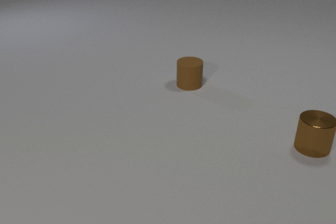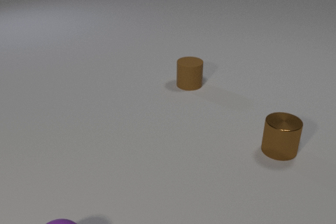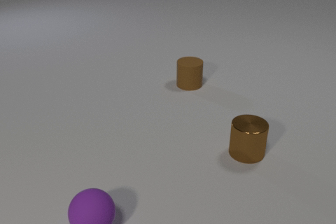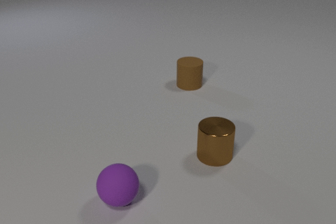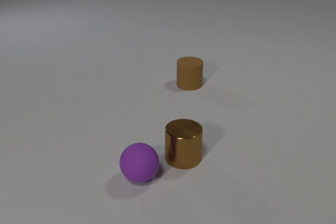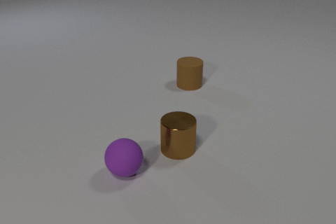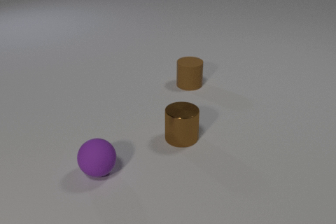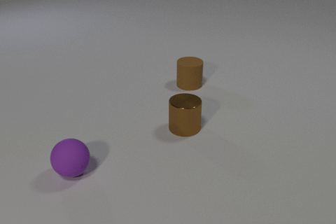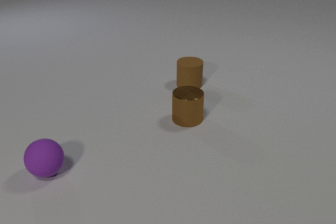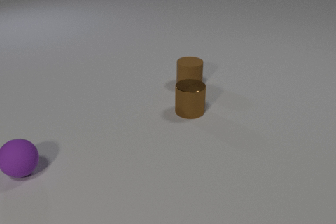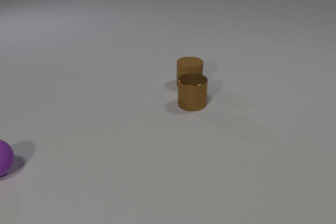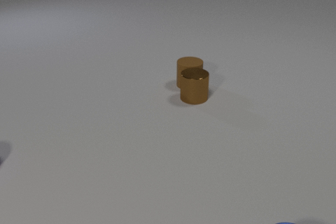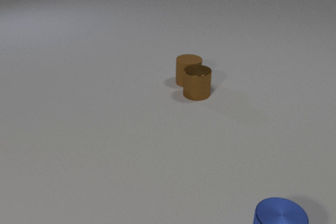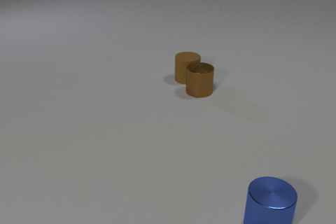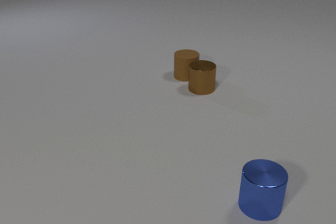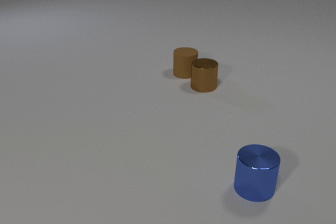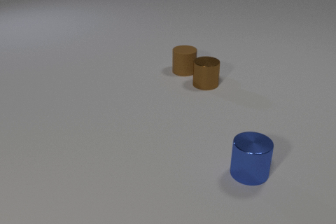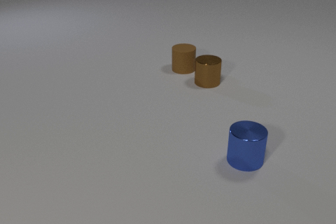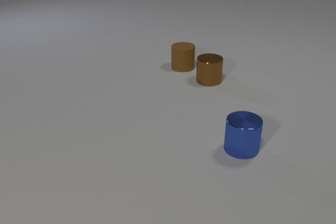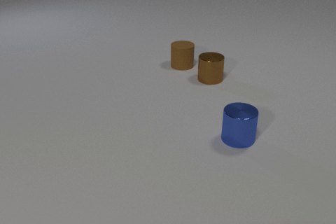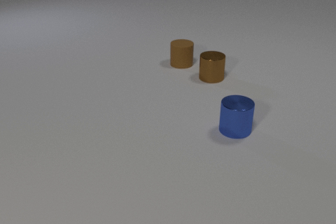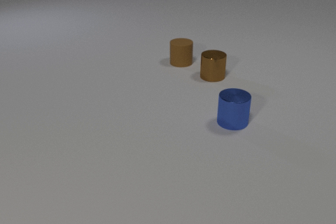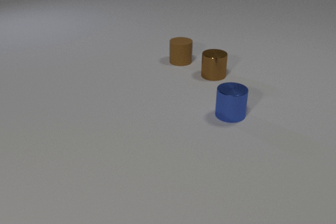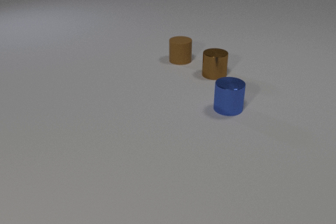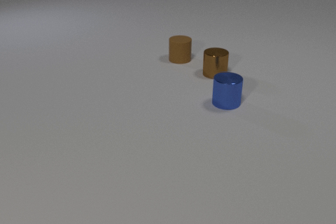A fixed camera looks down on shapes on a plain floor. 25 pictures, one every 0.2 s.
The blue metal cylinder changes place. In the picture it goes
away from the camera.
The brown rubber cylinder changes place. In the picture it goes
away from the camera.
0.0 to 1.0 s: The purple rubber sphere comes in at the bottom edge, rolls away from the camera and to the right. The brown metal cylinder slides to the left. The purple rubber sphere and the brown metal cylinder collide.
1.0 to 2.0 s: The purple rubber sphere rolls to the left. The brown metal cylinder slides away from the camera.
2.0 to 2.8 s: The purple rubber sphere rolls to the left, leaves at the left edge. The brown metal cylinder slides away from the camera. The brown rubber cylinder slides away from the camera. The blue metal cylinder comes in at the bottom edge, slides away from the camera. The brown metal cylinder and the brown rubber cylinder collide.
2.8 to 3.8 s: The brown metal cylinder slides away from the camera. The brown rubber cylinder slides away from the camera. The blue metal cylinder slides away from the camera.
3.8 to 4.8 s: The brown metal cylinder slides away from the camera. The brown rubber cylinder slides away from the camera. The blue metal cylinder slides away from the camera.
How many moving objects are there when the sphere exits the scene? 1.
What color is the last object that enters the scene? blue.
What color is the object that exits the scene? purple.
